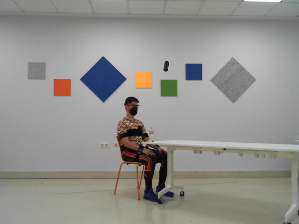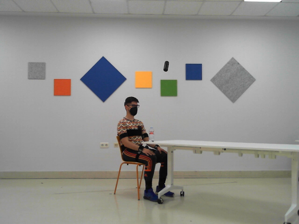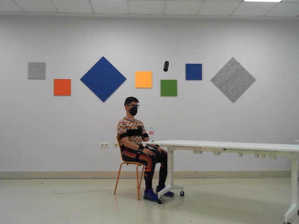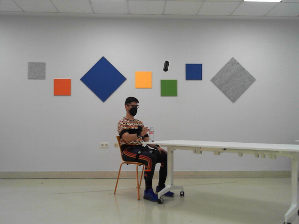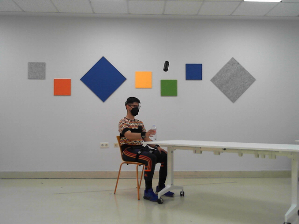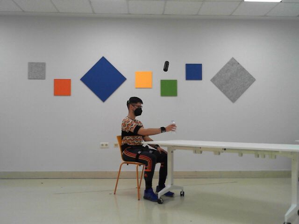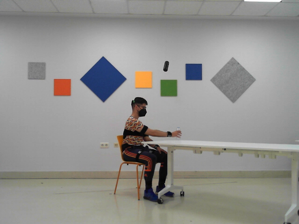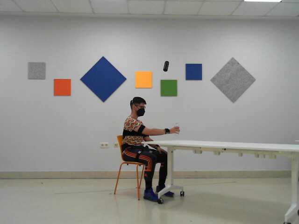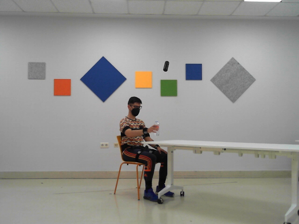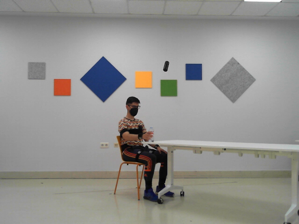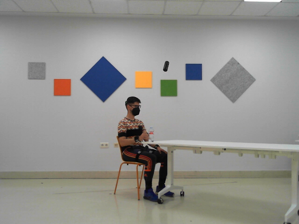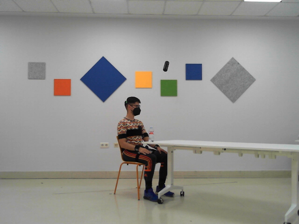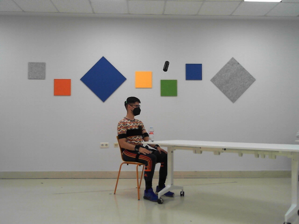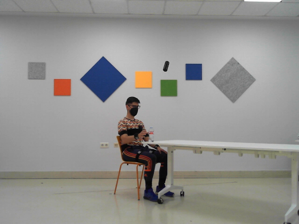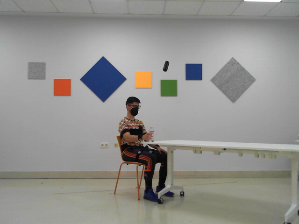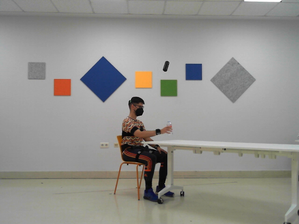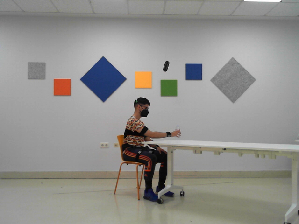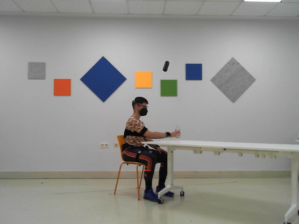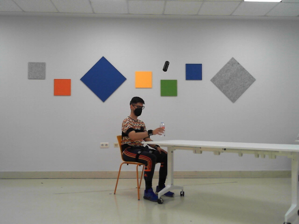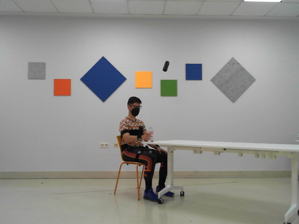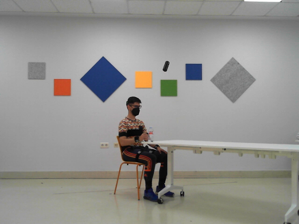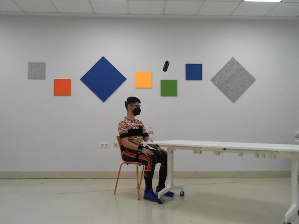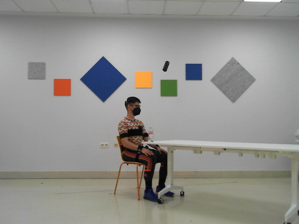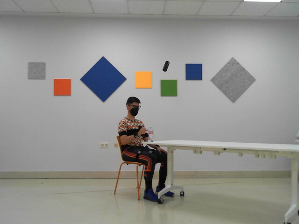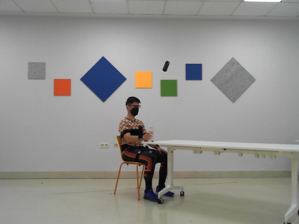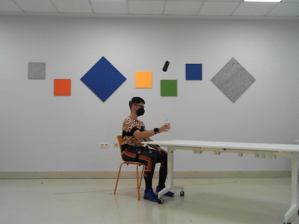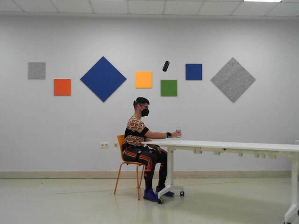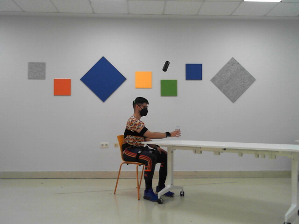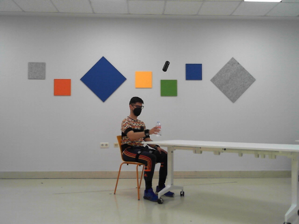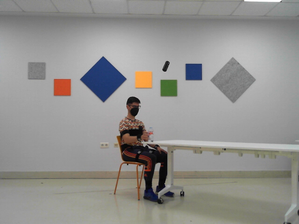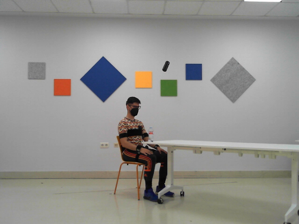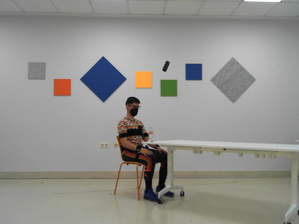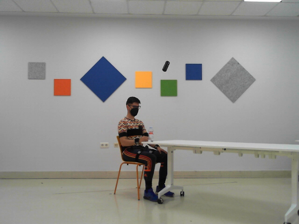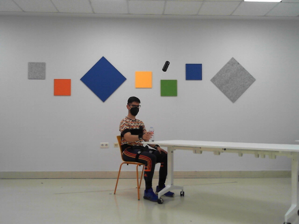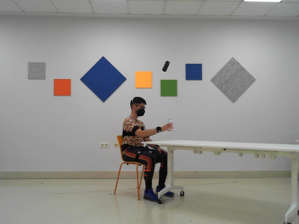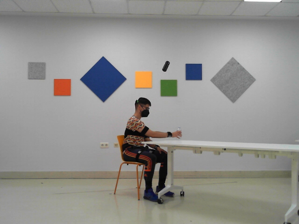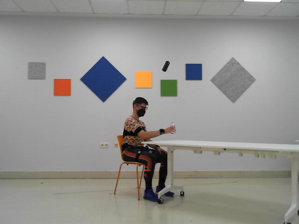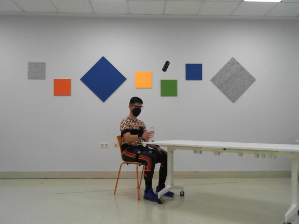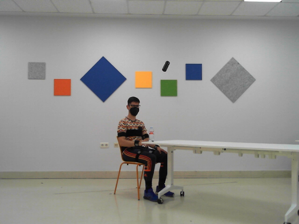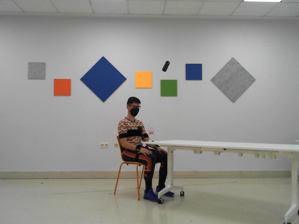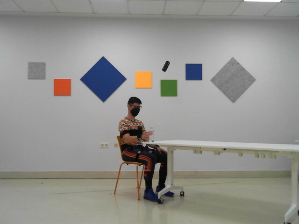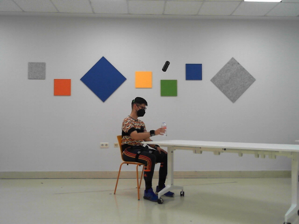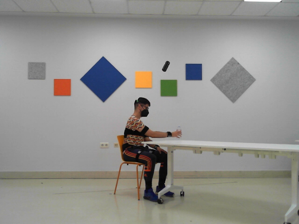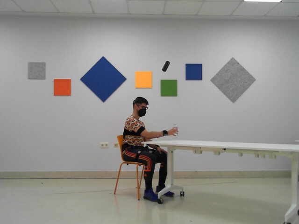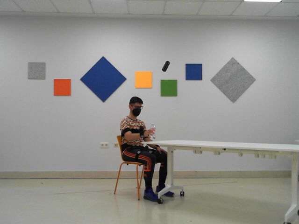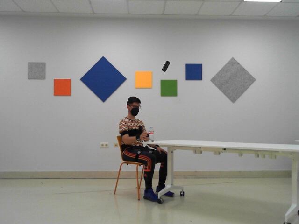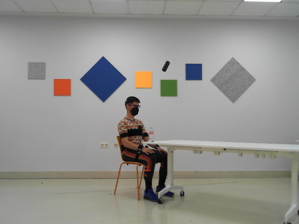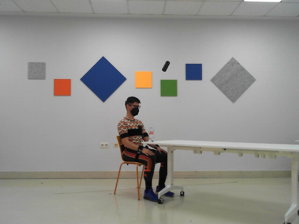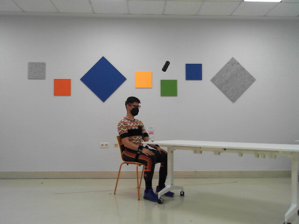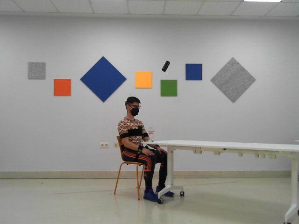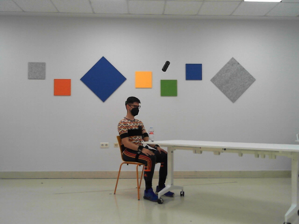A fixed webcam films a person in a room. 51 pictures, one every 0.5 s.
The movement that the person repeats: Move a bottle from side to side, right hand.
